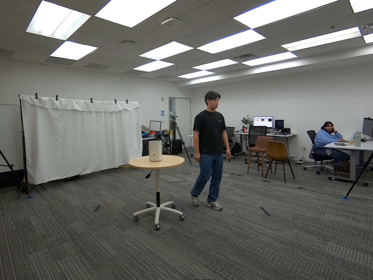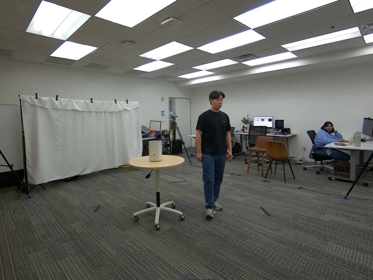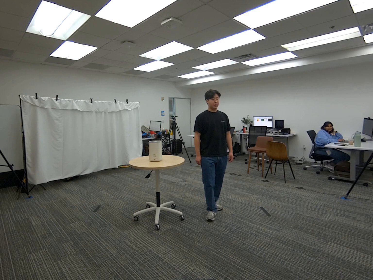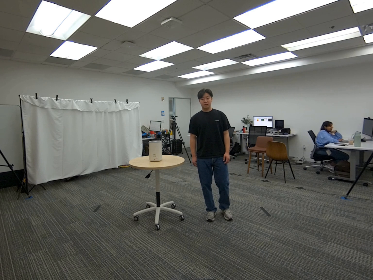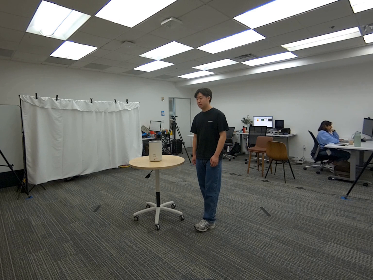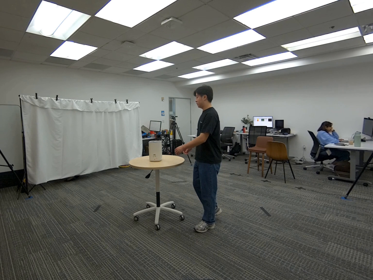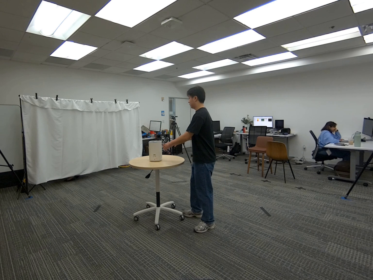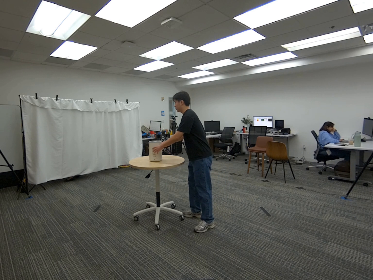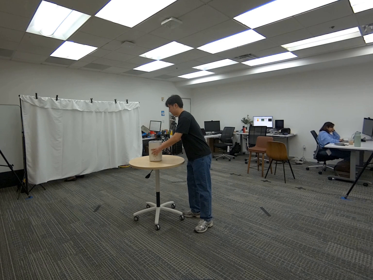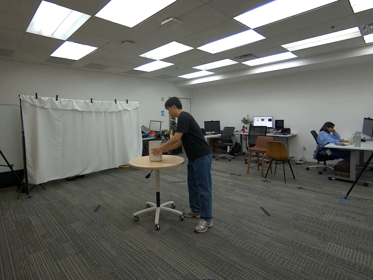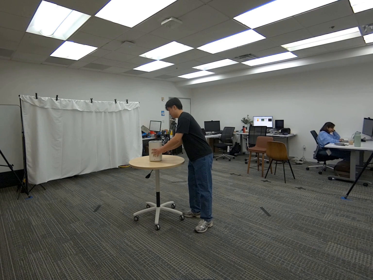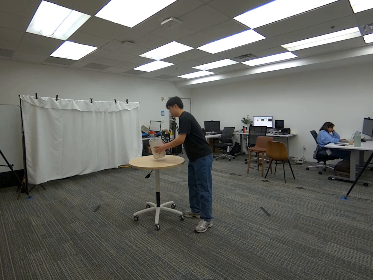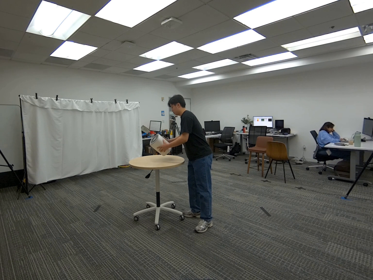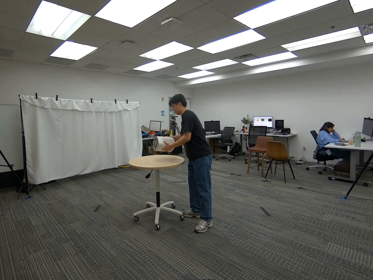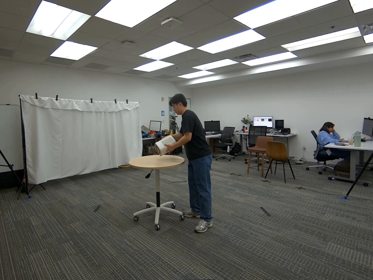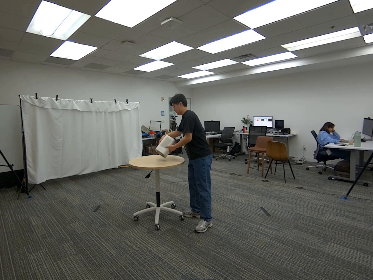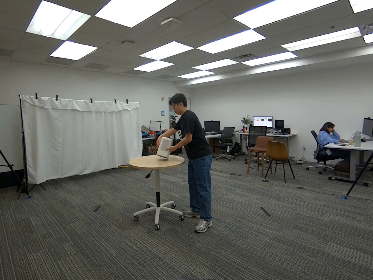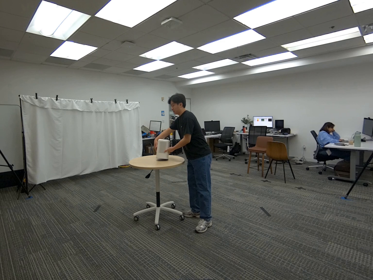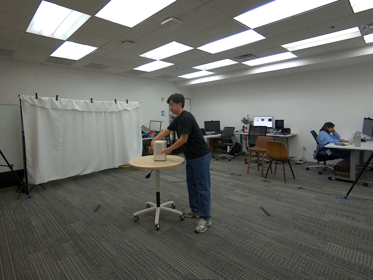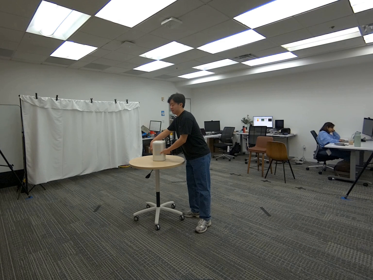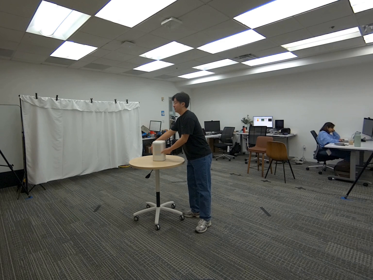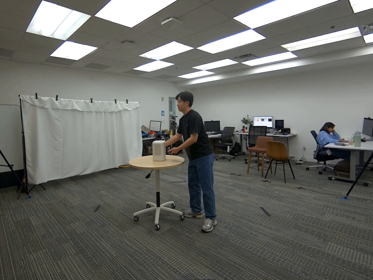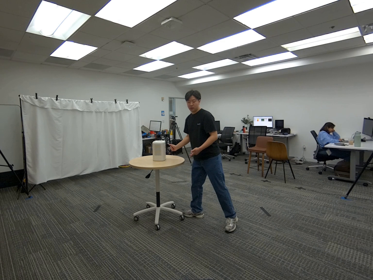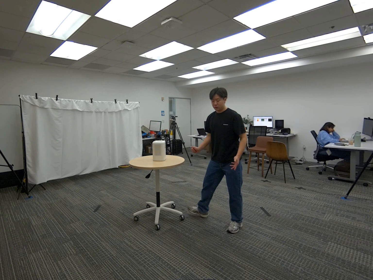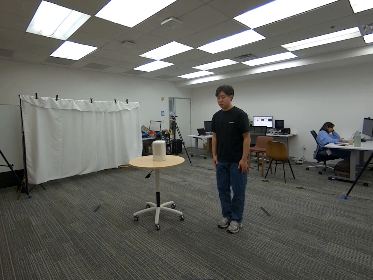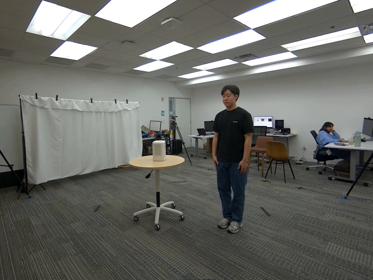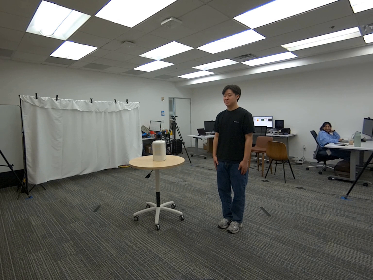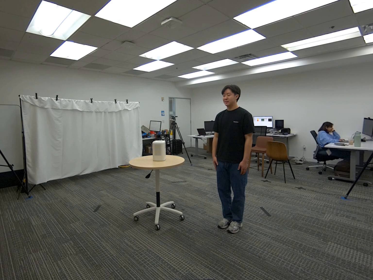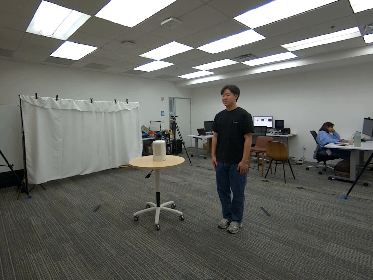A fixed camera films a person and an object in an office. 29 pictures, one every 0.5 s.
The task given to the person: Walk over to the Air Purifier on the round table and pick up the air purifier using both hands and rotate the air purifier to a different orientation and place back on the round table when complete.
